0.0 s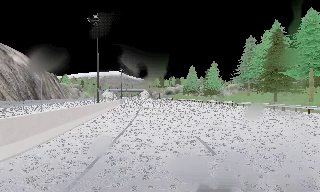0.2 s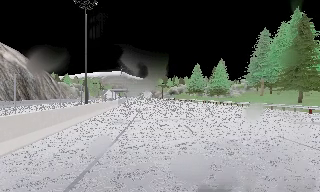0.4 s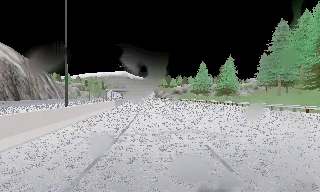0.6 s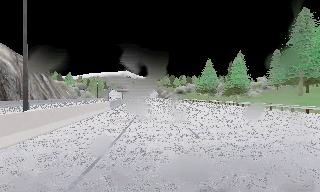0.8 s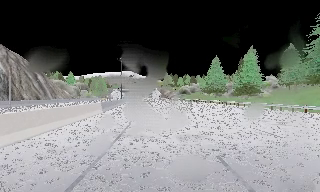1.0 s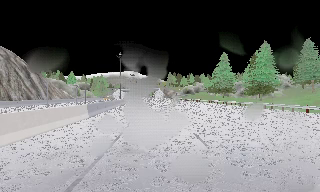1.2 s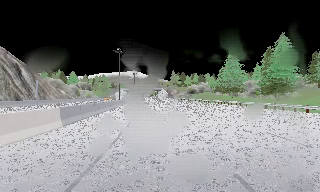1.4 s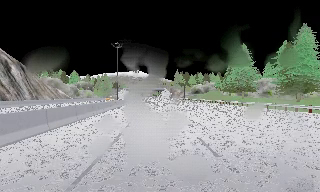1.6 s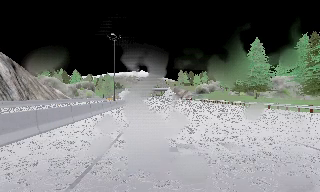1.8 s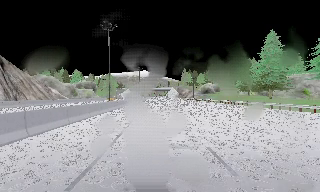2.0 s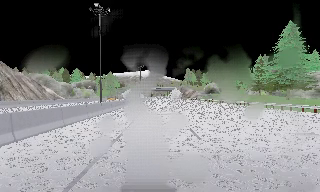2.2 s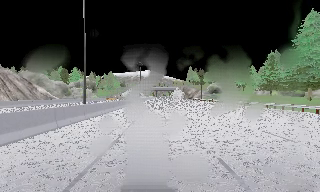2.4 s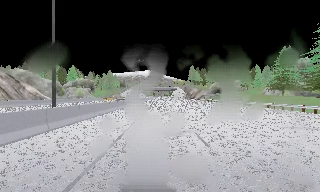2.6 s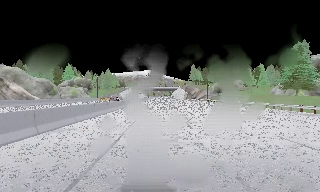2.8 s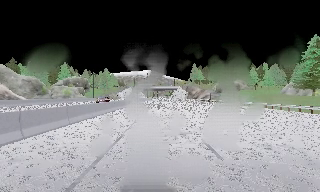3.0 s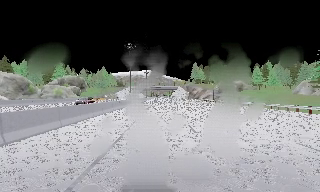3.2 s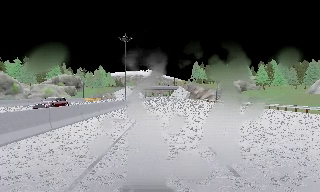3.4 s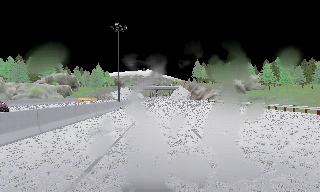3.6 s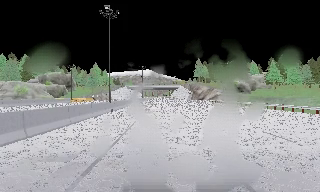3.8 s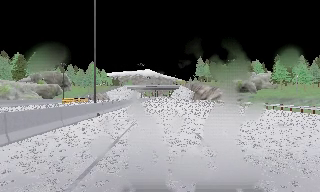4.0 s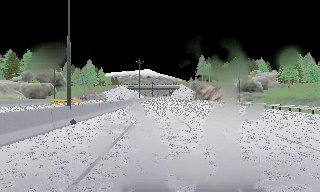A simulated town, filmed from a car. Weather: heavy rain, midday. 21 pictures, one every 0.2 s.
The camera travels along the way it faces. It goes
forward.
0.0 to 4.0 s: The scene slides to the right, as the camera pans about 10 degrees to its left. It travels forward, about 85 m, so what stands in front looms larger.
The film runs forward here.
